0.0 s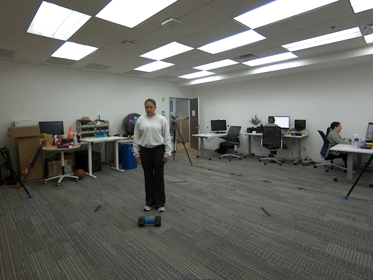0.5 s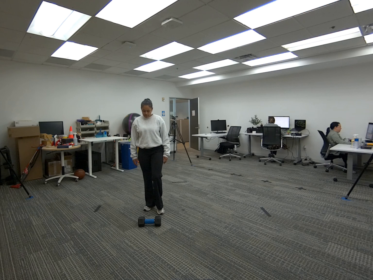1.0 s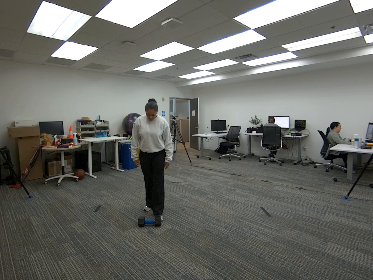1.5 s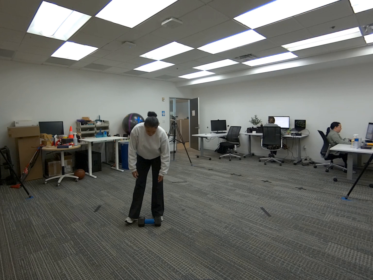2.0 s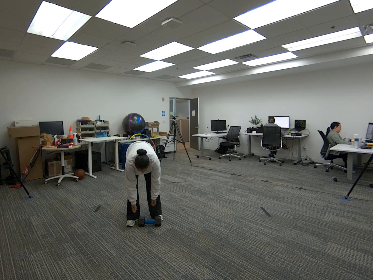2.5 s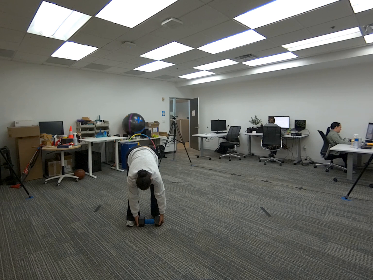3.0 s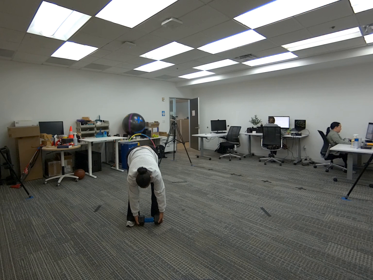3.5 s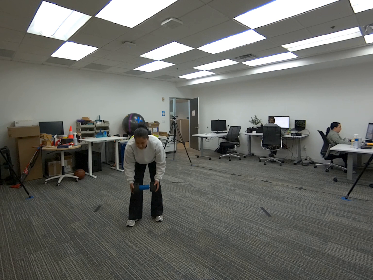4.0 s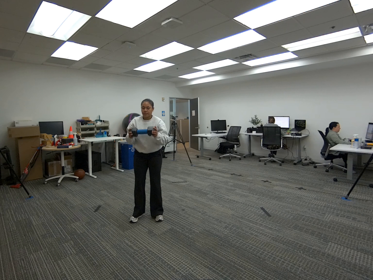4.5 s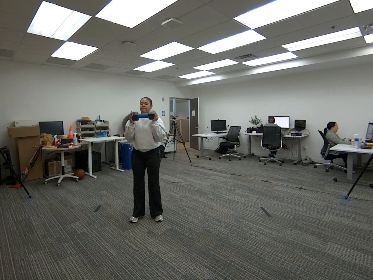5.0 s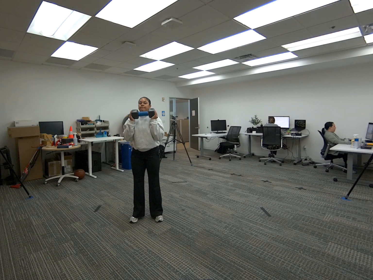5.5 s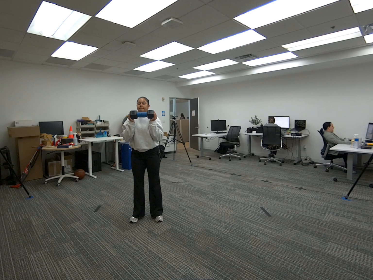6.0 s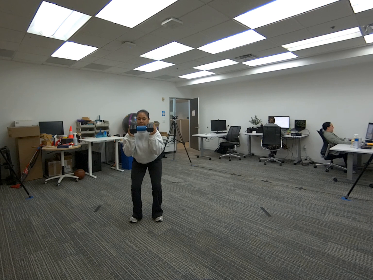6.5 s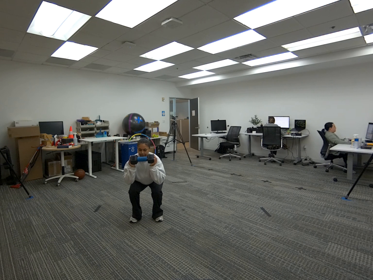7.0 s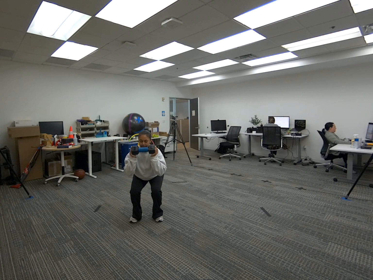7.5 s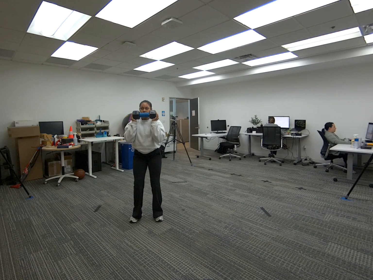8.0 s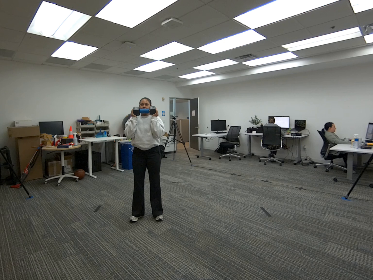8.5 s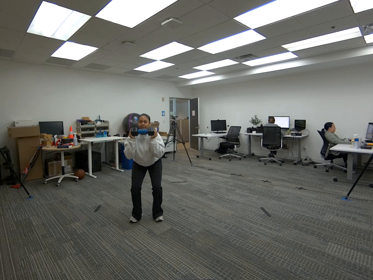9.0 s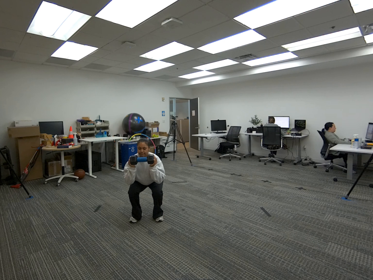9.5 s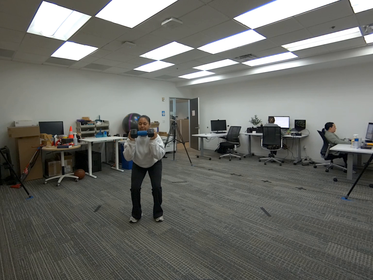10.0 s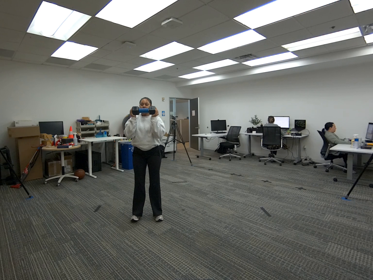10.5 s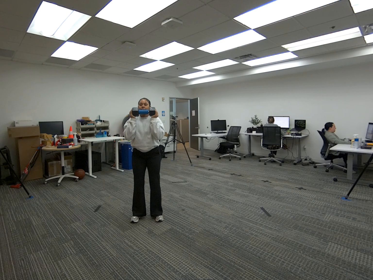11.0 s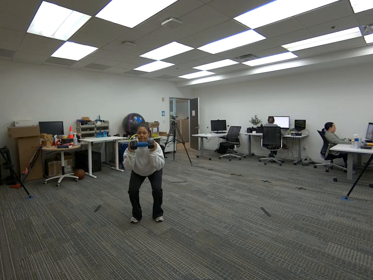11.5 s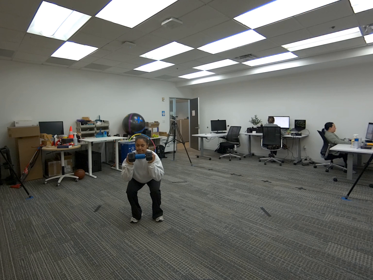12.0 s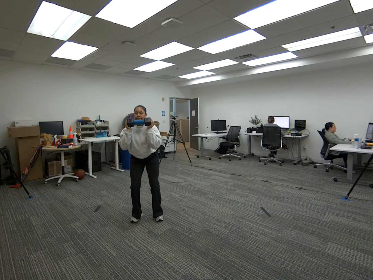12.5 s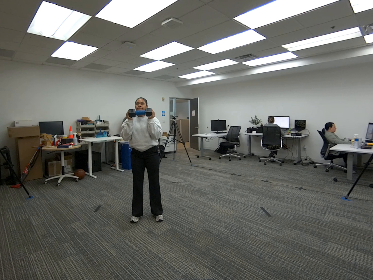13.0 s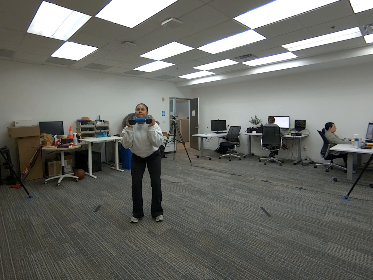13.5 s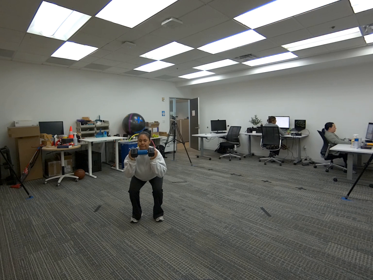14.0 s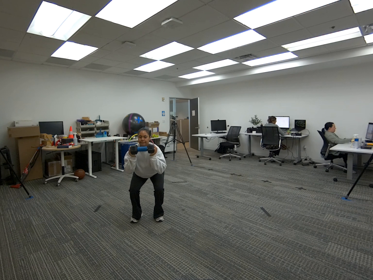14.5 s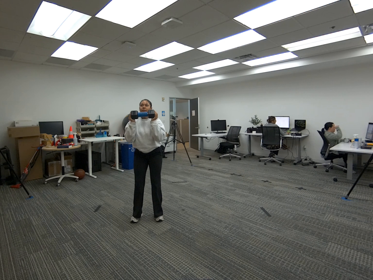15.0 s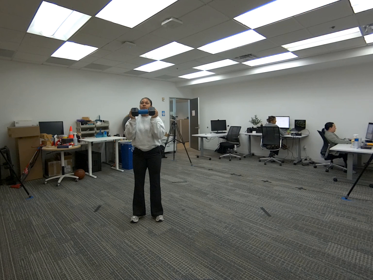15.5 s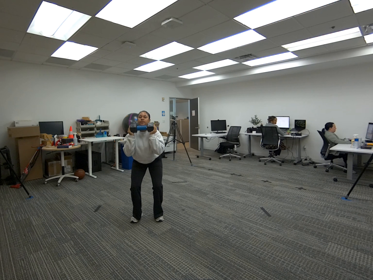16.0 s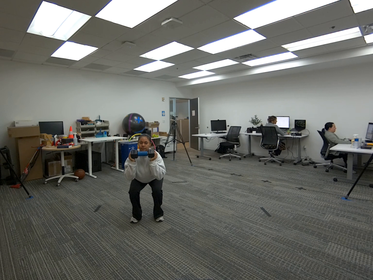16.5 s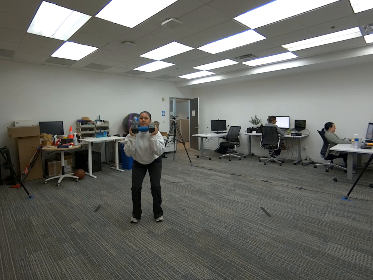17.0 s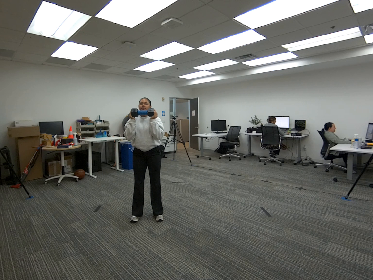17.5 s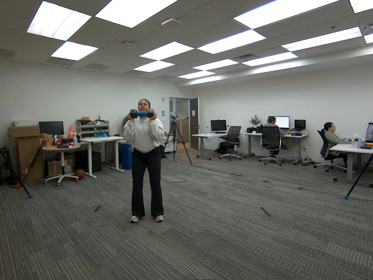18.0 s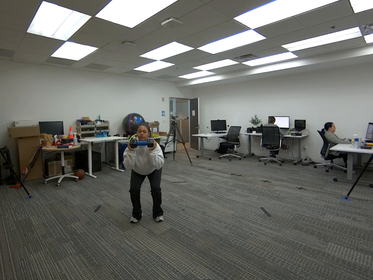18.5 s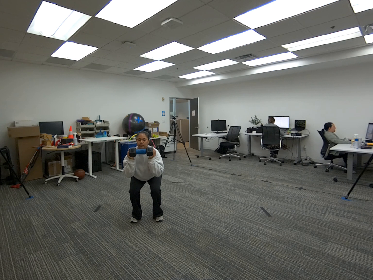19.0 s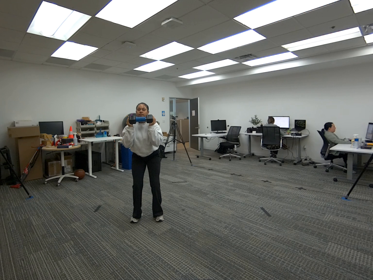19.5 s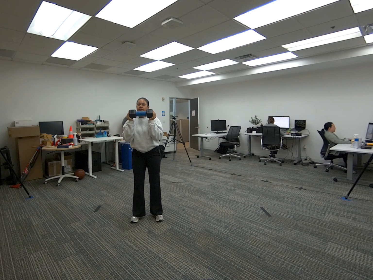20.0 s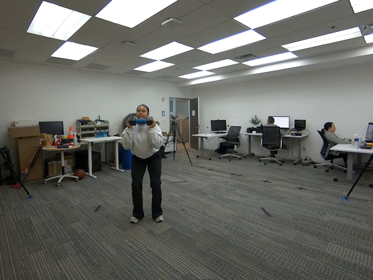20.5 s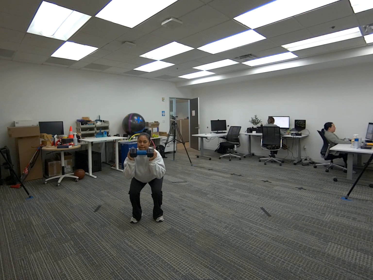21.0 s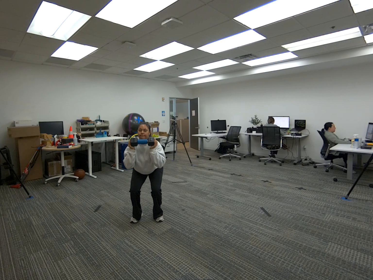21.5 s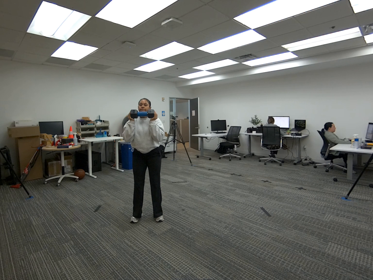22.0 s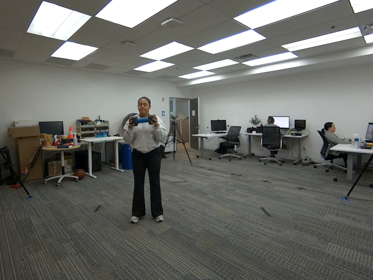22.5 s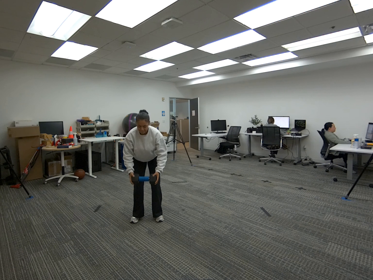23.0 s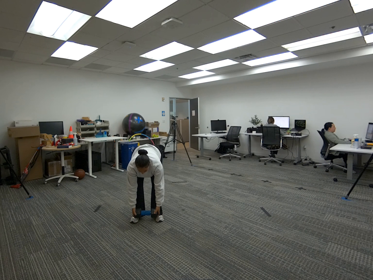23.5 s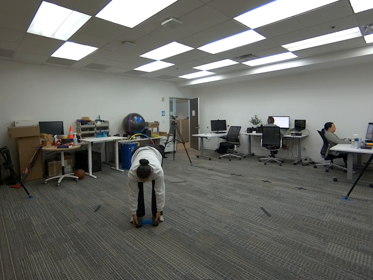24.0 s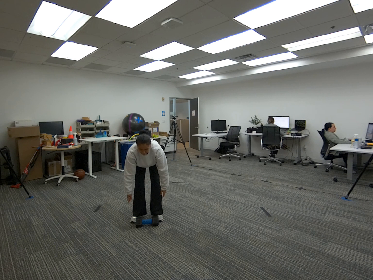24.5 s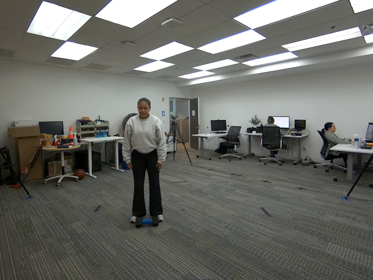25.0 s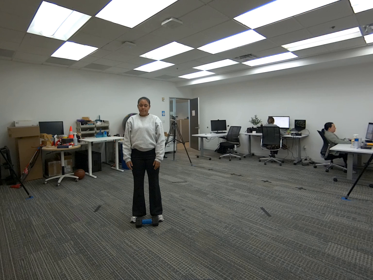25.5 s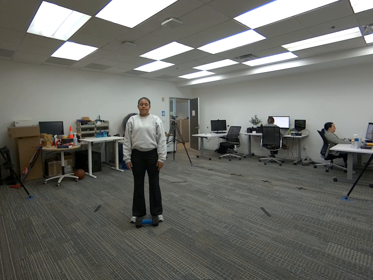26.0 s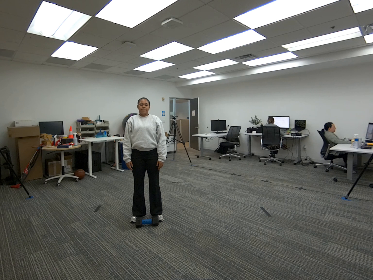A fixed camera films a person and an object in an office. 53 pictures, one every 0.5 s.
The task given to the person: Walk to the dumbbell and grasp it with both hands. Lift it close to your body with your elbows flexed and keep your arms steady. Lower your body into a squat by bending your knees, then extend your legs to return to a standing position. Continue repeating the squat while holding the dumbbell close to your body. When you are finished, carefully place the dumbbell back on the ground.
